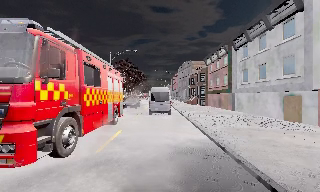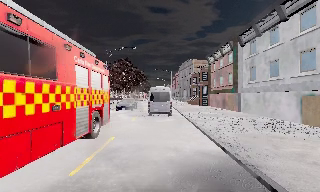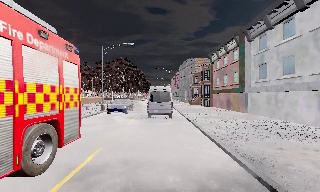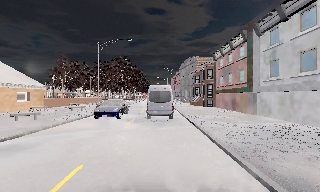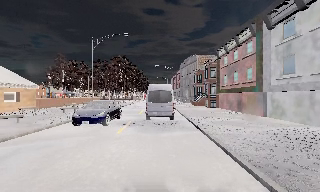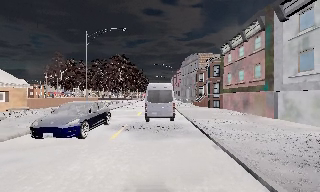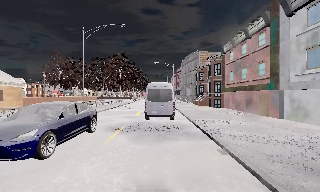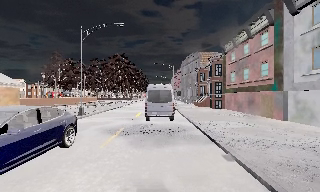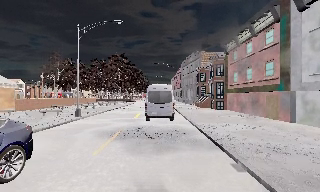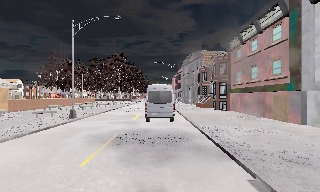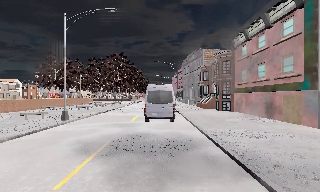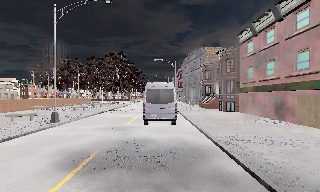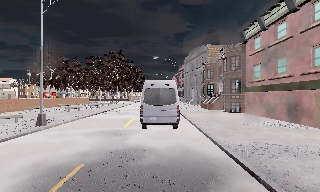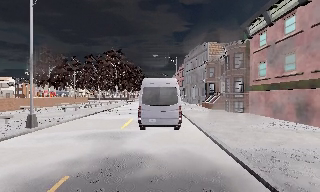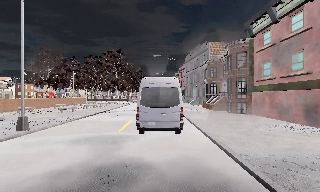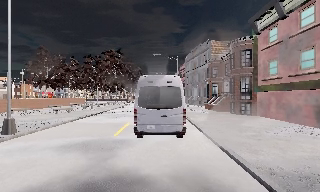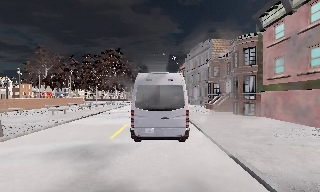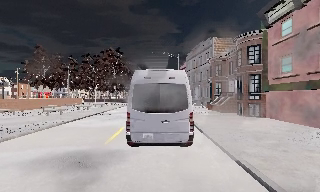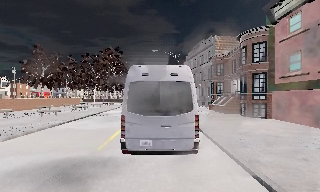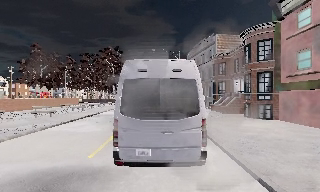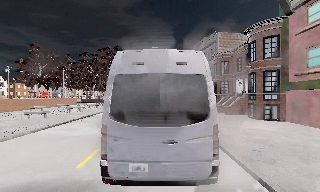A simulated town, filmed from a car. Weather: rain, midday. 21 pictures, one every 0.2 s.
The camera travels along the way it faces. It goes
forward.
0.0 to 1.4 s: The camera travels forward, about 8 m, so what stands in front looms larger. It loses speed.
1.4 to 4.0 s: The camera travels forward, about 10 m, so what stands in front looms larger.
The film runs forward here.
